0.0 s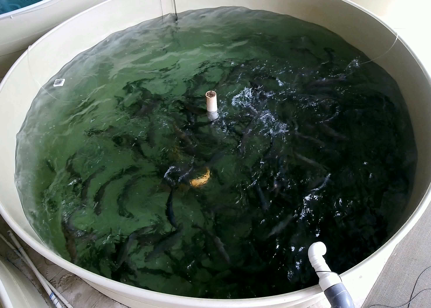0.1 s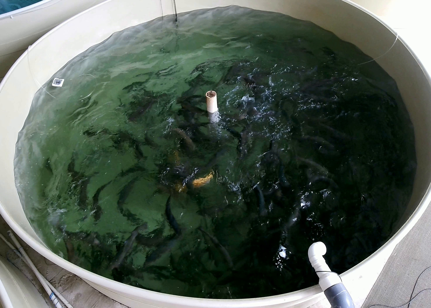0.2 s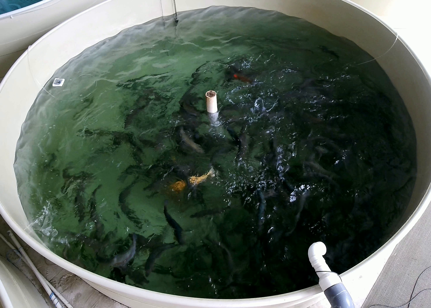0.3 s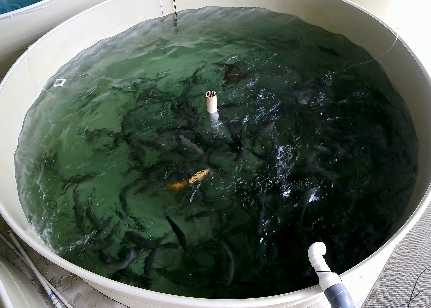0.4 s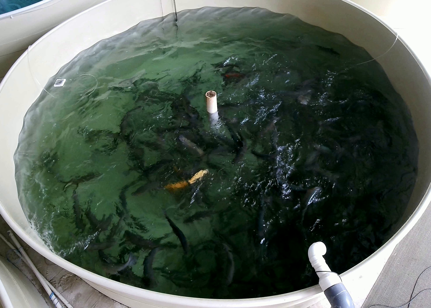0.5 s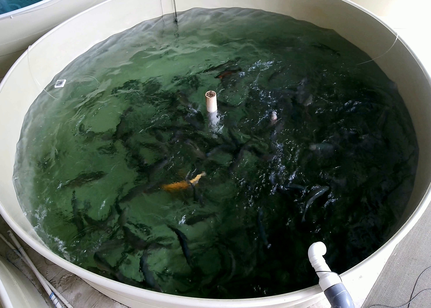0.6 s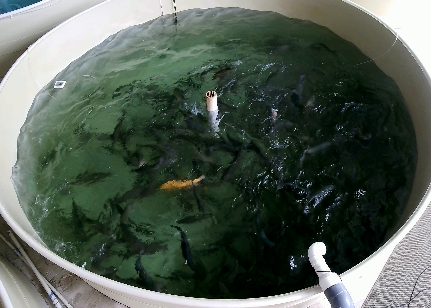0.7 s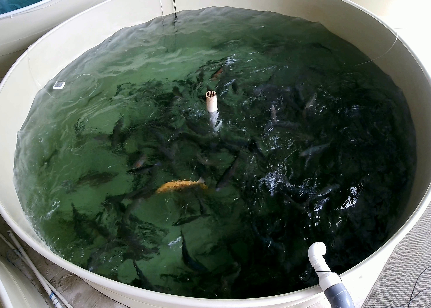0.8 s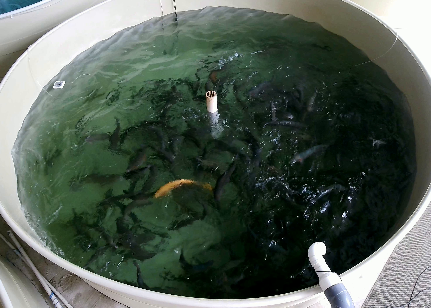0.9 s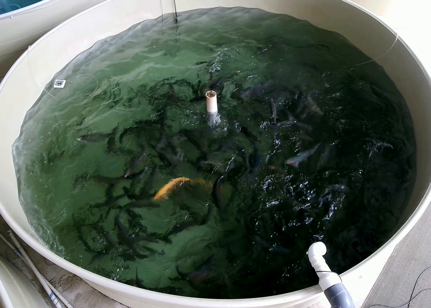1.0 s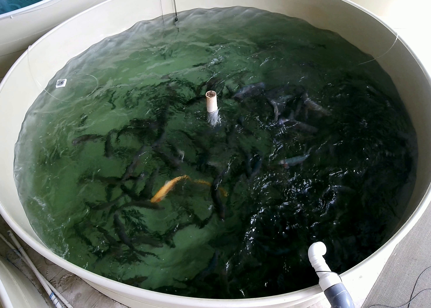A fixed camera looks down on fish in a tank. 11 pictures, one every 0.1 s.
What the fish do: Weak feeding.
